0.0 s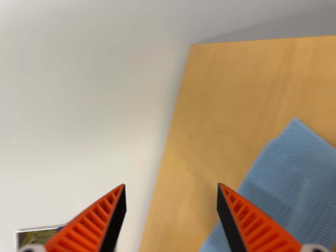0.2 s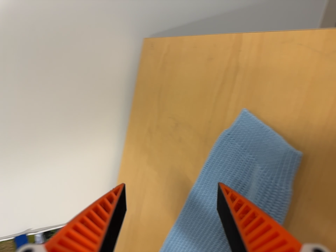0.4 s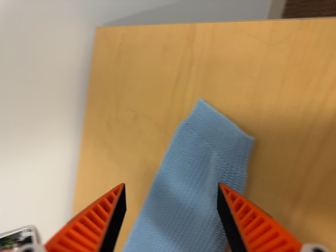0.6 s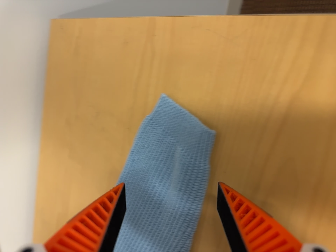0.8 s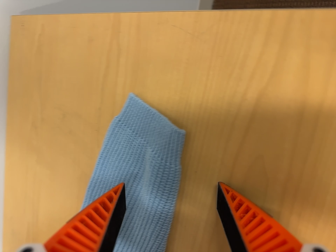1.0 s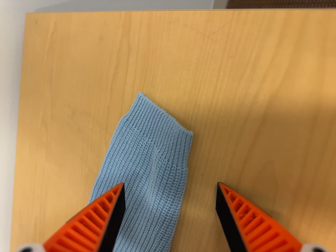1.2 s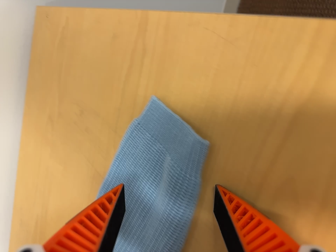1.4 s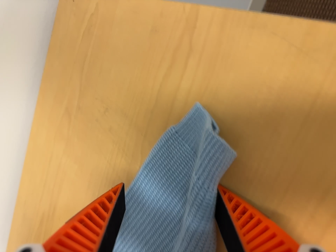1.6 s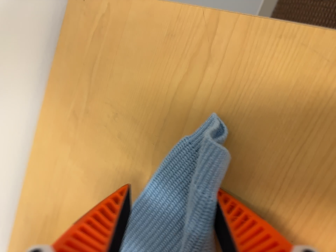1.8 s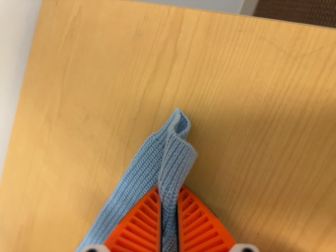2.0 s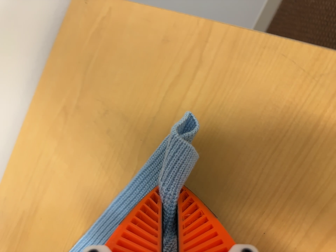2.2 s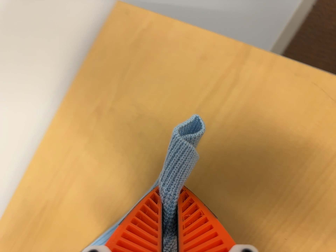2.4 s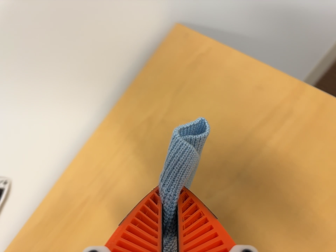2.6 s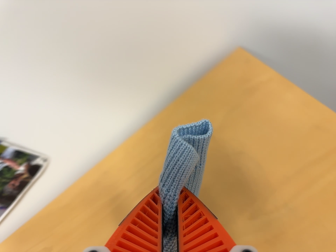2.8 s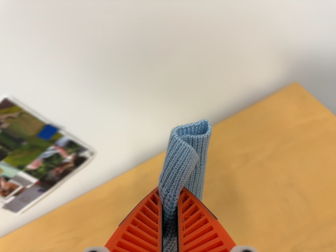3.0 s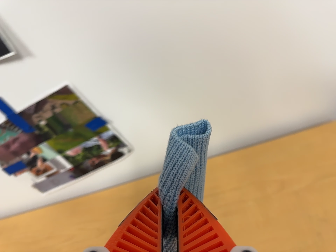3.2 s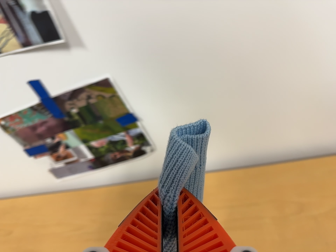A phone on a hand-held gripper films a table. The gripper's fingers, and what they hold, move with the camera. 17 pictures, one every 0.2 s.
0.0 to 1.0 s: The camera pans to its right by about 30 degrees. It rolls about its line of sight by about 10 degrees, and the scene rotates counterclockwise.
1.0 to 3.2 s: The camera travels to its left, about 40 cm, so close, fixed things drift to the right. Its aim tips toward the top of its view by about 10 degrees, and the scene shifts downward. It rolls about its line of sight by about 70 degrees, and the scene rotates clockwise.
The film runs forward here.
